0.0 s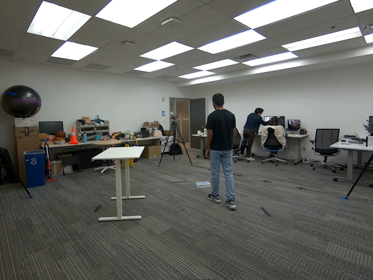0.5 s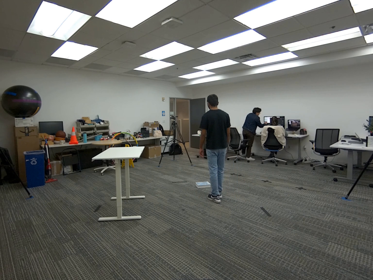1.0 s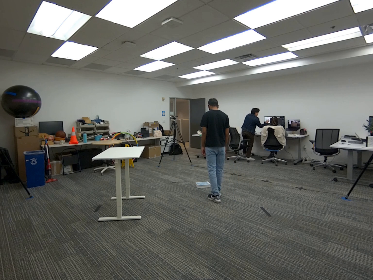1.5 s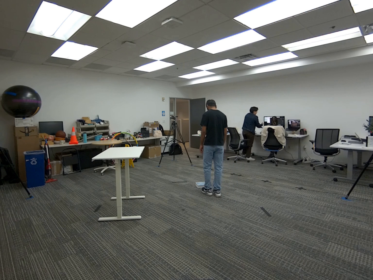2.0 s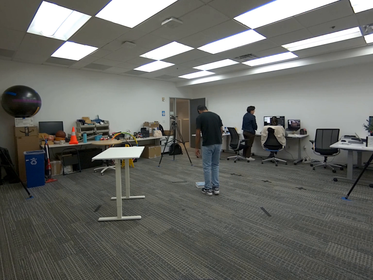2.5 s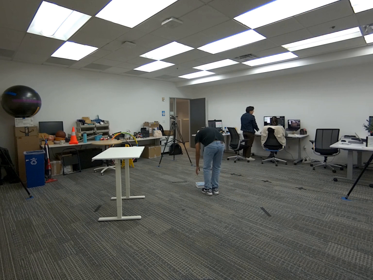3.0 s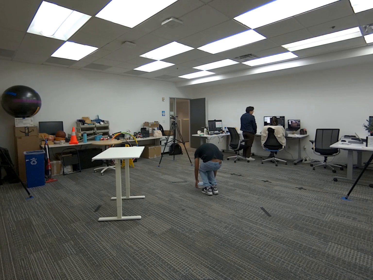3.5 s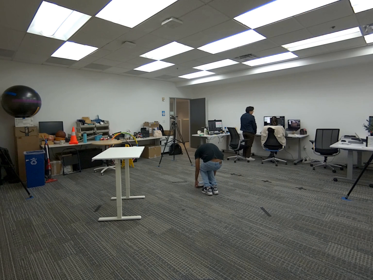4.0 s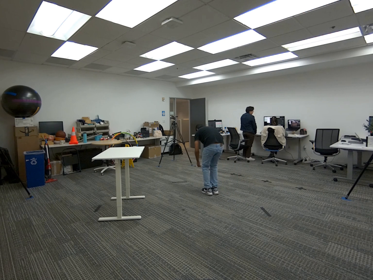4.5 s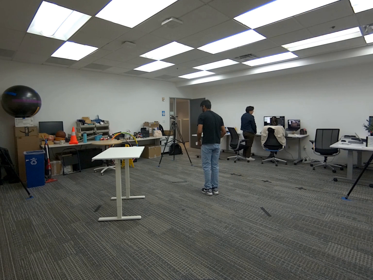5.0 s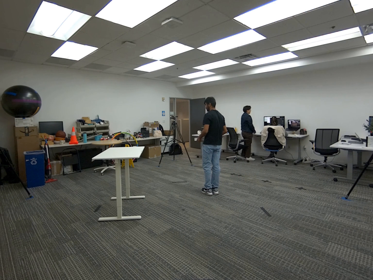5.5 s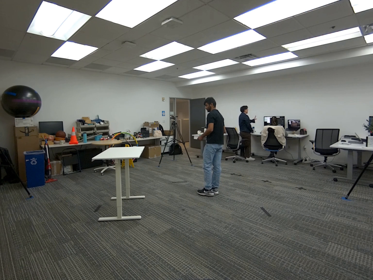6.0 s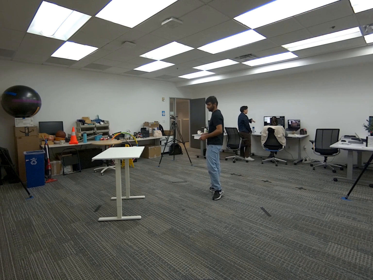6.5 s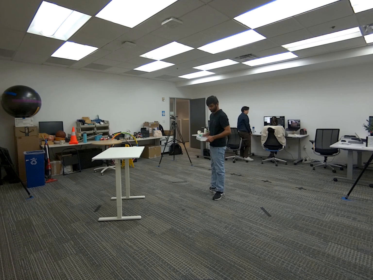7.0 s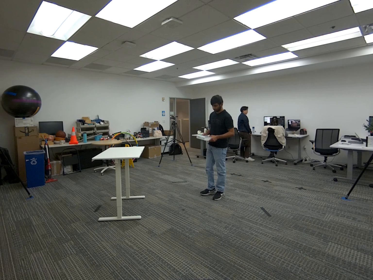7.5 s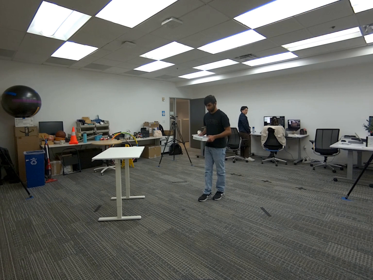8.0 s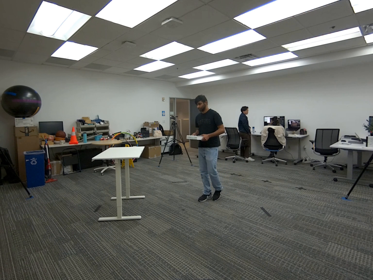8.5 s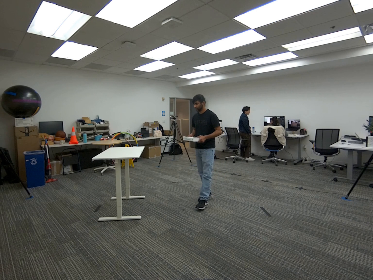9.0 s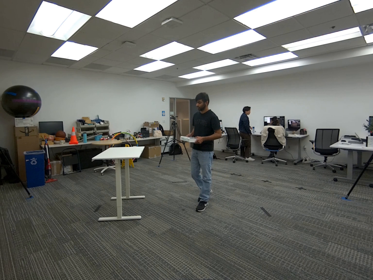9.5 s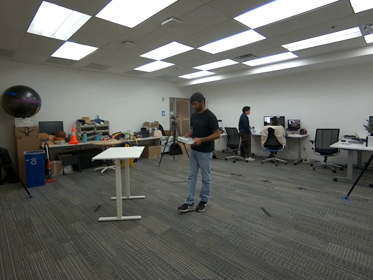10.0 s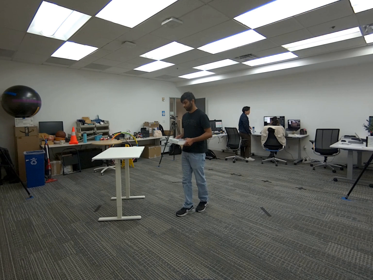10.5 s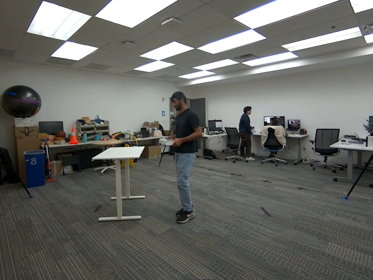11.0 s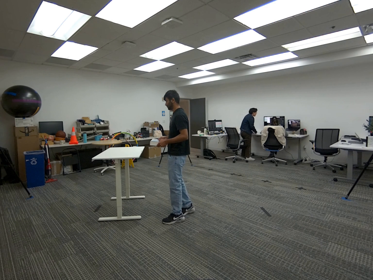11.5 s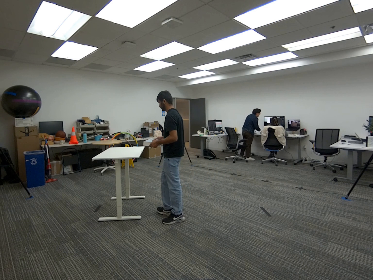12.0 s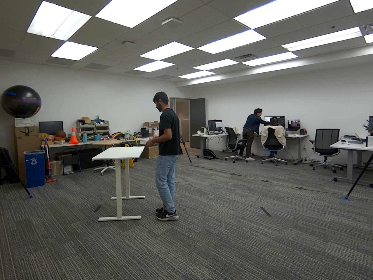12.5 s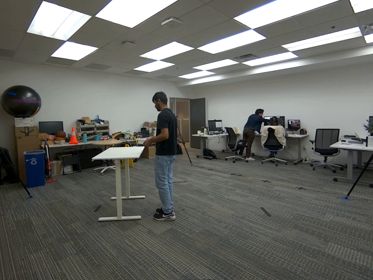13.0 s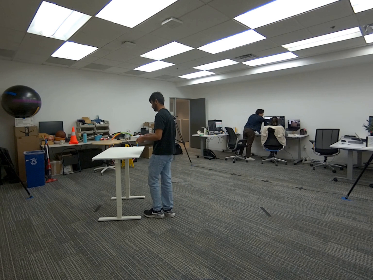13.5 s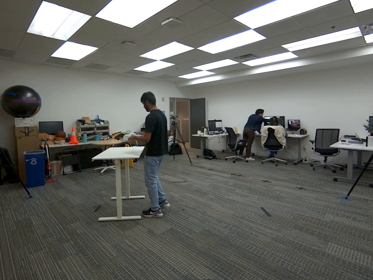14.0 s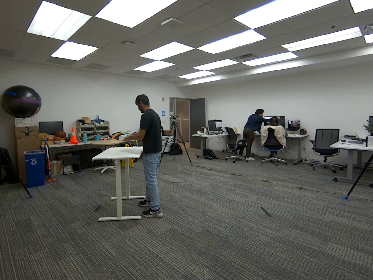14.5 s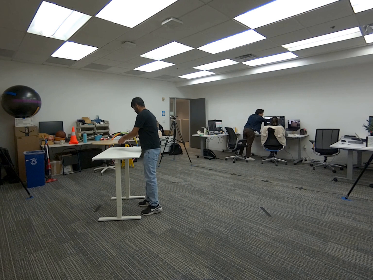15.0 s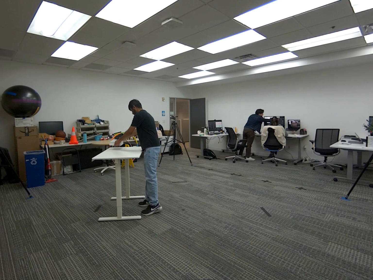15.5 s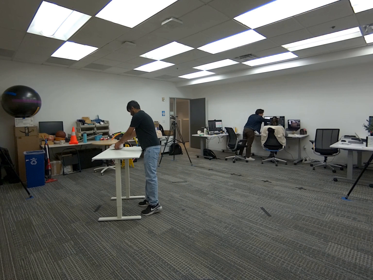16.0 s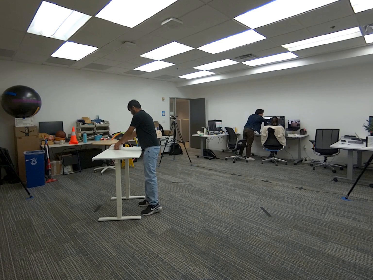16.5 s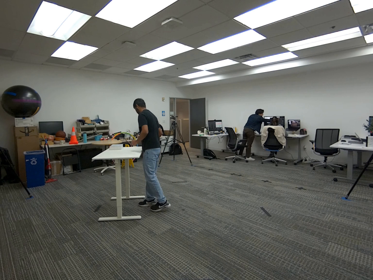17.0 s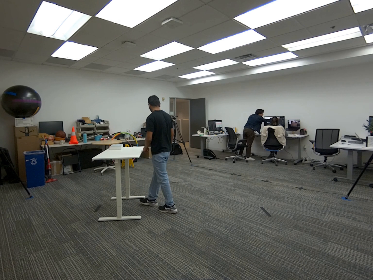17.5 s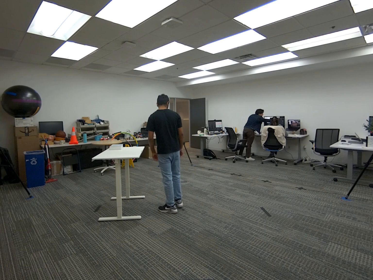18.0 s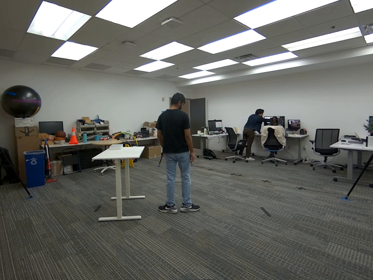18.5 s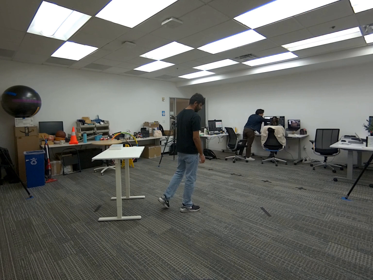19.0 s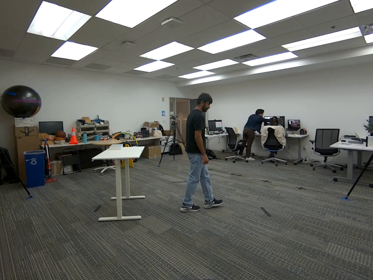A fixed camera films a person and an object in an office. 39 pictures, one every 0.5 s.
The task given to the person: Walk to the light blue book on the floor, pick it up with both hands and place the light blue book on top of the white desk.
